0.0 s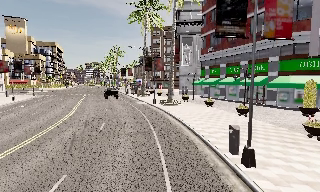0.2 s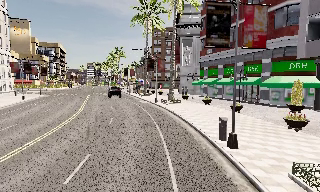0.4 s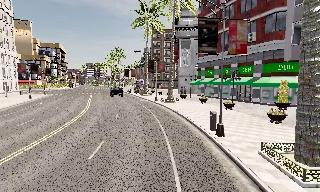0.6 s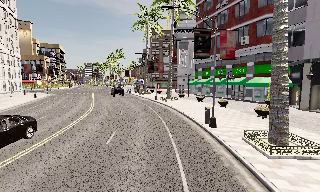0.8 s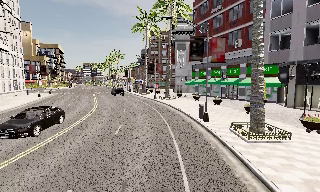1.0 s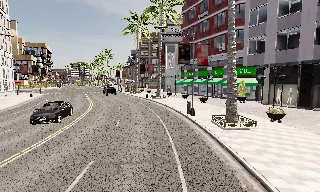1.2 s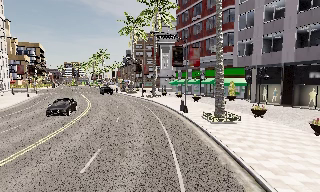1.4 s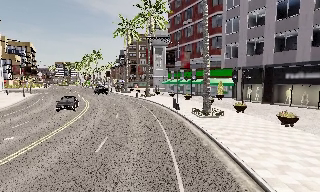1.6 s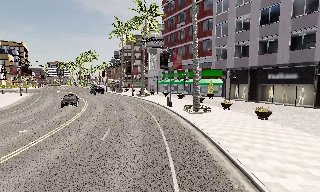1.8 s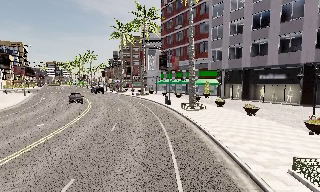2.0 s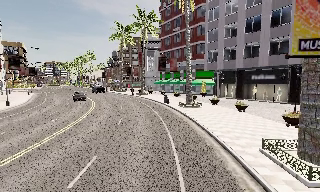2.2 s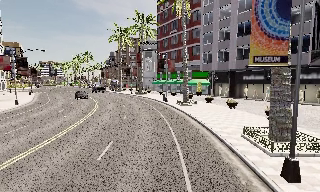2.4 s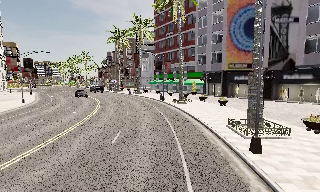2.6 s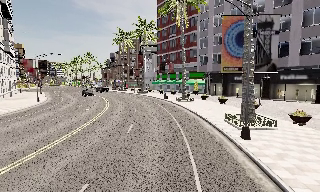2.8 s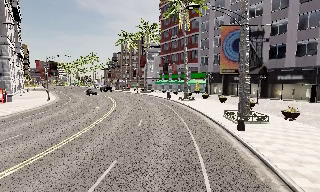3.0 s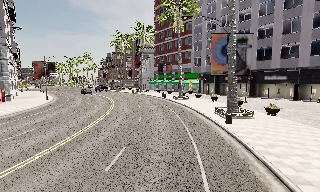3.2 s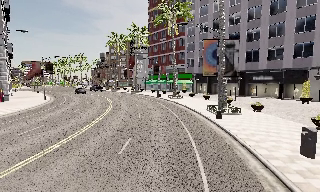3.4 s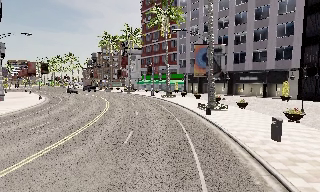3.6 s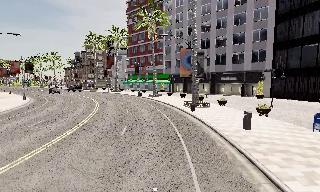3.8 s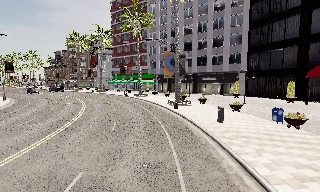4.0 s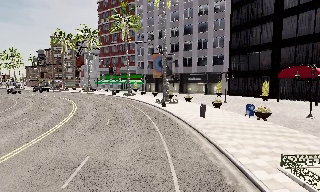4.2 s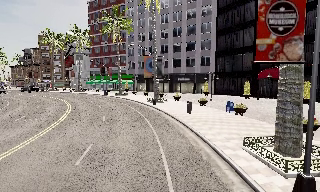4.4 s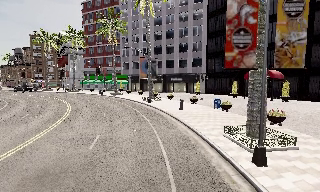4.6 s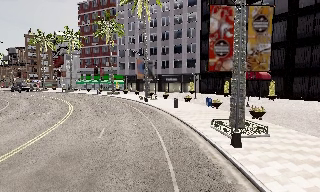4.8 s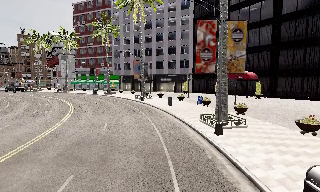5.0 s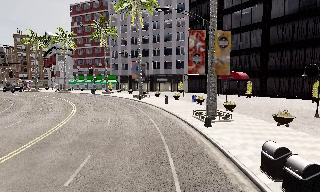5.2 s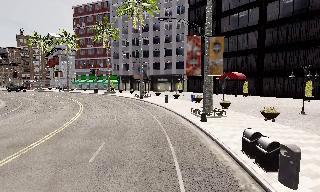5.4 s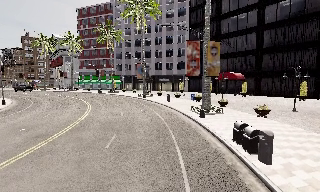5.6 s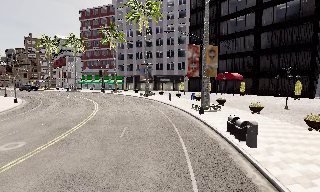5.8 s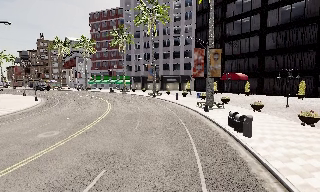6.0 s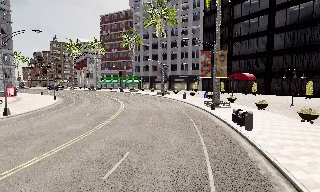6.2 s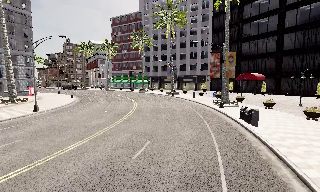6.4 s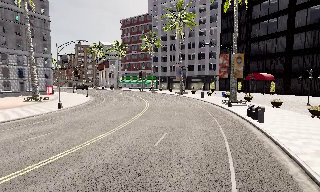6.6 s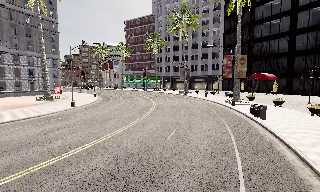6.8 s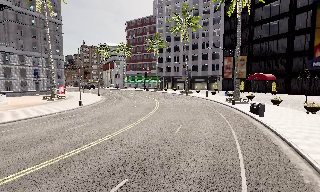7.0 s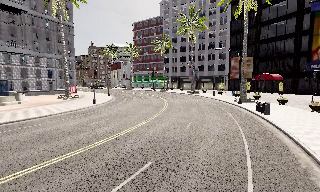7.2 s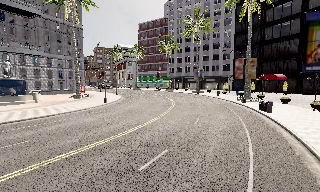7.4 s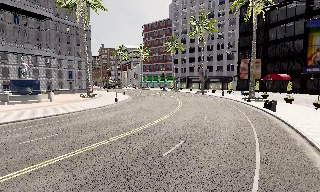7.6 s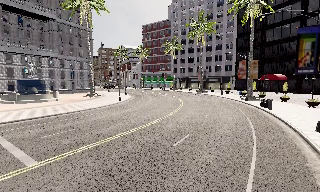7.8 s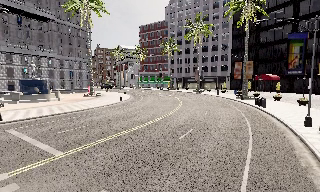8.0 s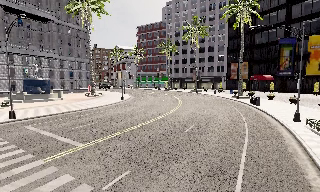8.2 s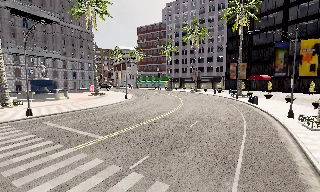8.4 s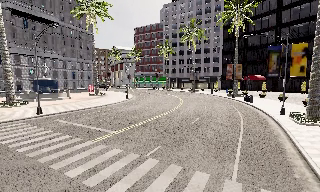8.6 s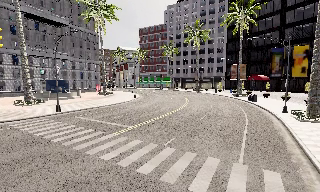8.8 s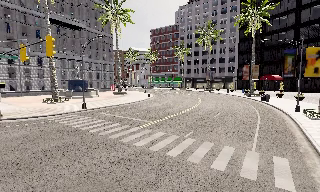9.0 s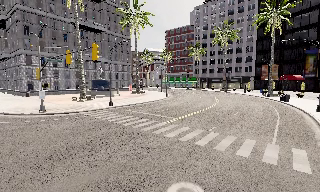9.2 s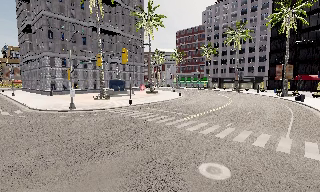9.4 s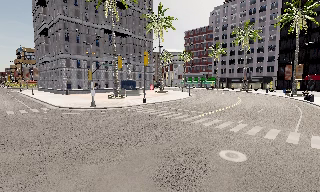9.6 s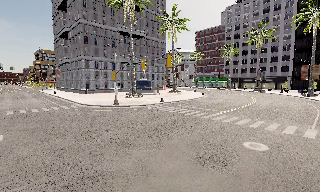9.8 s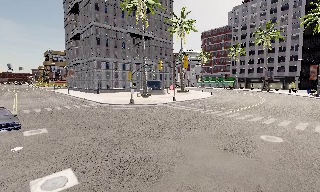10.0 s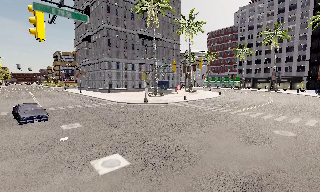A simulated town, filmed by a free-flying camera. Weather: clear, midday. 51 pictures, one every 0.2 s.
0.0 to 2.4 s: The camera pans to its right, which is clockwise from overhead, by about 15 degrees. It travels backward, about 20 m, so what stands in front gets smaller.
2.4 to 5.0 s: The camera pans to its right, which is clockwise from overhead, by about 35 degrees. It travels backward, about 20 m.
5.0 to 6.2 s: The camera travels backward, about 9 m, so what stands in front gets smaller.
6.2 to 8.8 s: The camera travels backward and to its left, about 17 m, so what stands in front gets smaller.
8.8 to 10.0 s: The camera pans to its left, which is counterclockwise from overhead, by about 15 degrees. It travels backward and to its left, about 10 m, so what stands in front gets smaller.
The film runs backward here.
